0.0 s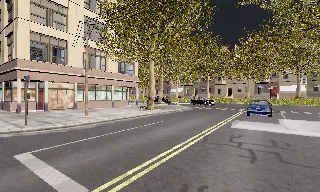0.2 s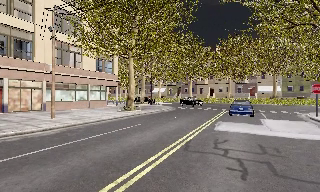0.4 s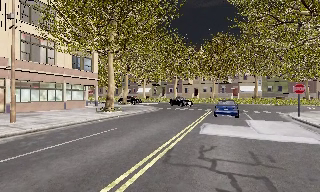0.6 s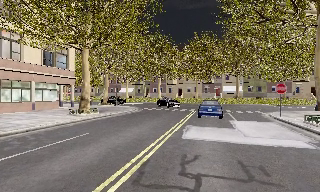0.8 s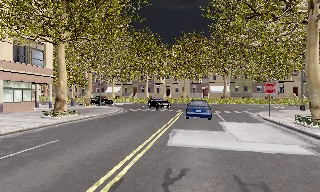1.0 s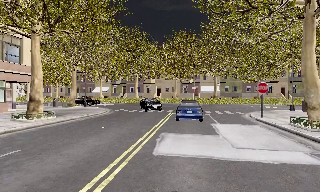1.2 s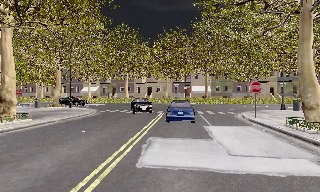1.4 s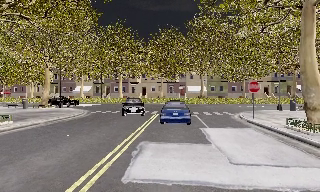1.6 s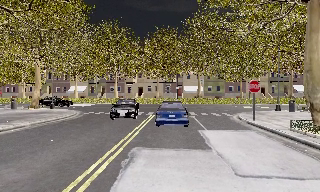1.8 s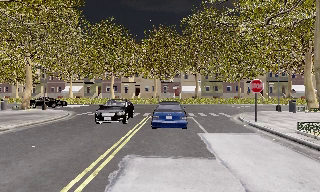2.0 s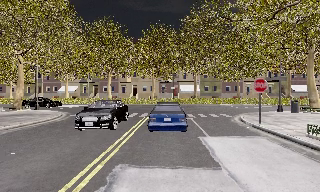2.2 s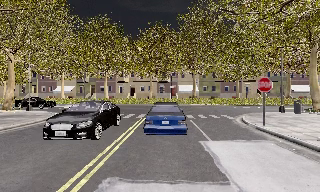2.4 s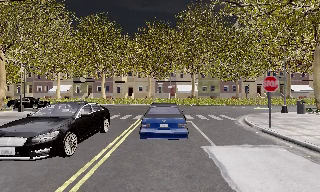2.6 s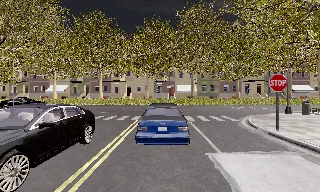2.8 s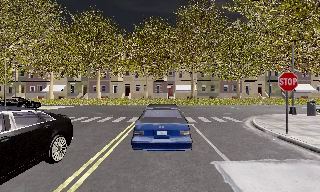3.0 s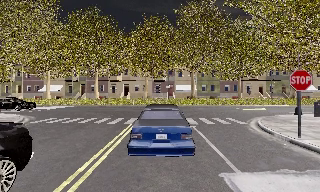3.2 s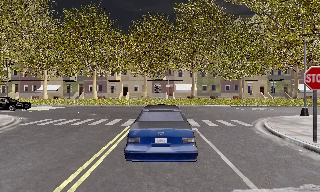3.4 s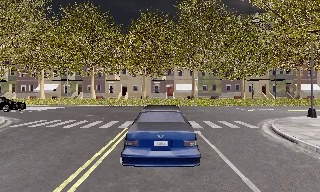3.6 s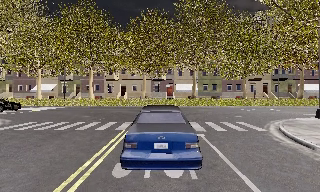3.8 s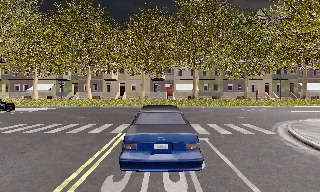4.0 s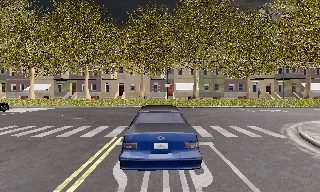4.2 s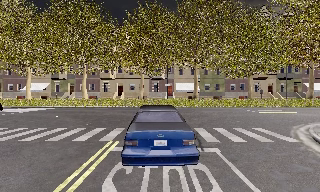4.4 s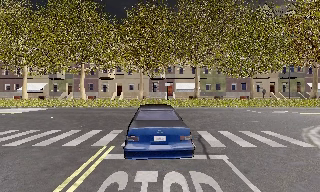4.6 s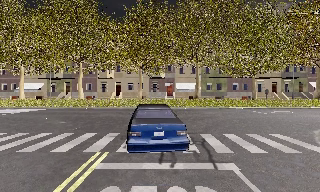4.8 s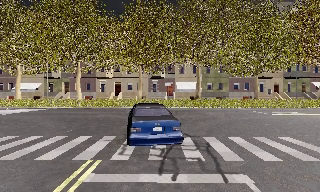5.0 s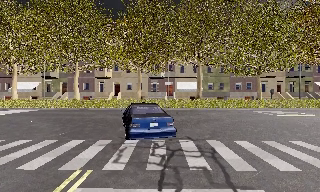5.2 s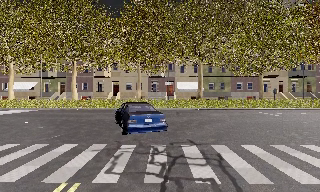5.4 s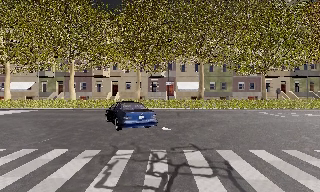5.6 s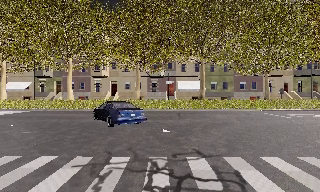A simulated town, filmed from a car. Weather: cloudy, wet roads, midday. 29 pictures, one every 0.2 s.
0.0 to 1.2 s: The camera swings to its right by about 25 degrees, and the scene slides to the left. It travels forward, about 6 m, so what stands in front looms larger.
1.2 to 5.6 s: The camera travels forward, about 14 m, so what stands in front looms larger.
The film runs forward here.
